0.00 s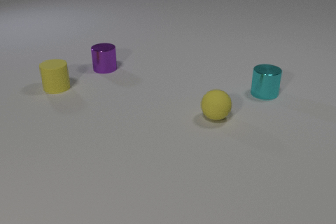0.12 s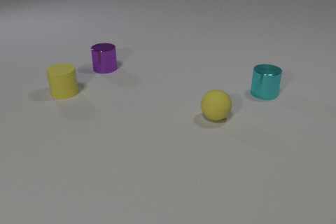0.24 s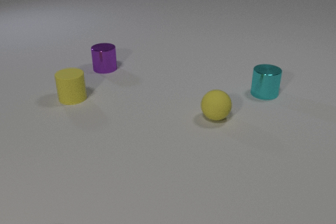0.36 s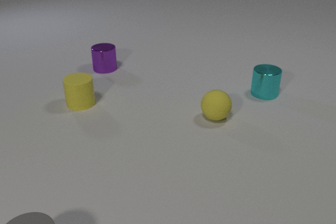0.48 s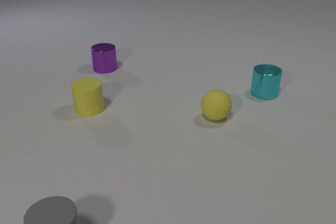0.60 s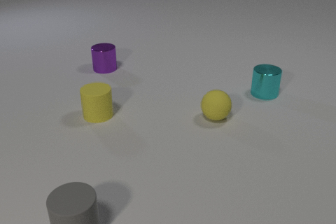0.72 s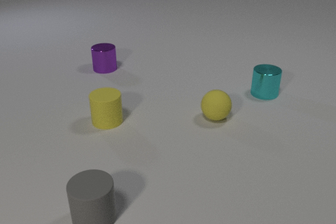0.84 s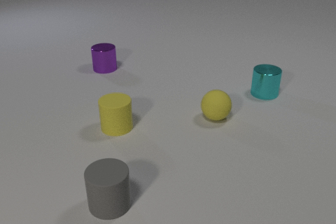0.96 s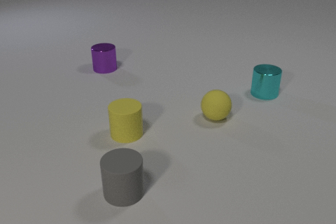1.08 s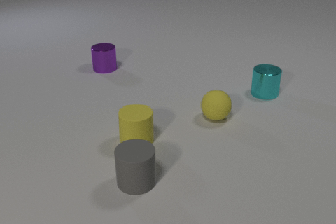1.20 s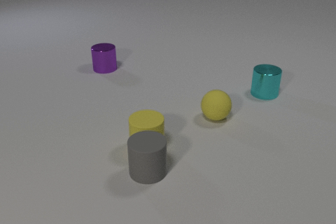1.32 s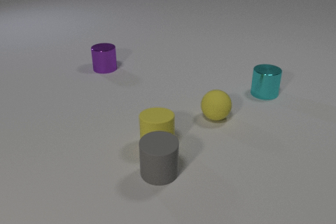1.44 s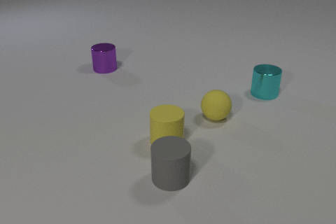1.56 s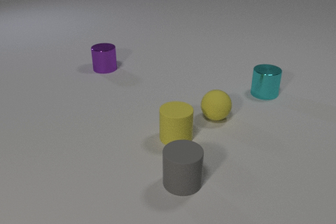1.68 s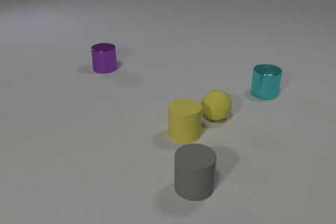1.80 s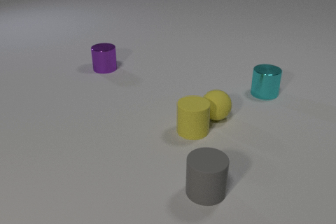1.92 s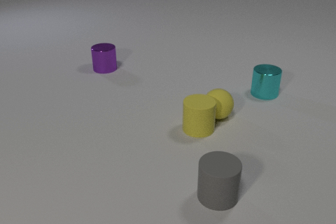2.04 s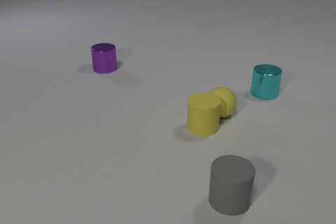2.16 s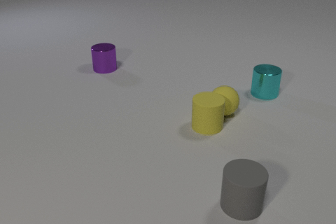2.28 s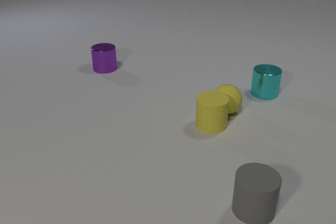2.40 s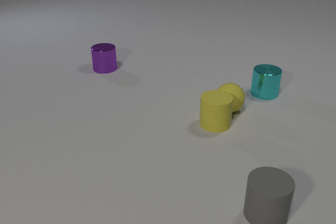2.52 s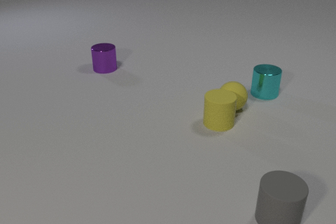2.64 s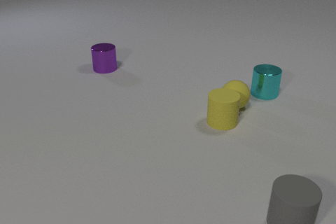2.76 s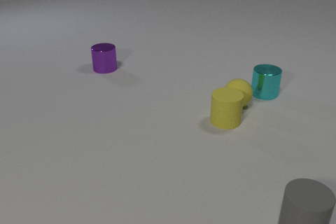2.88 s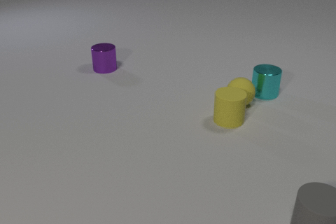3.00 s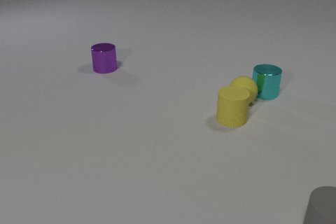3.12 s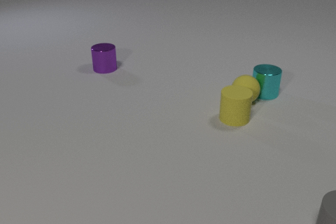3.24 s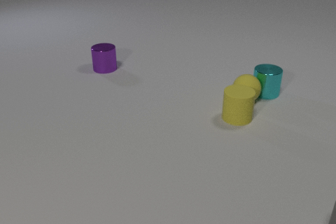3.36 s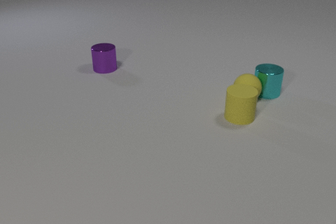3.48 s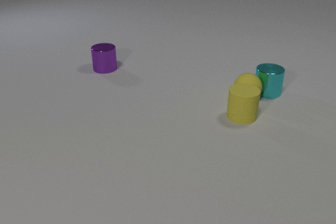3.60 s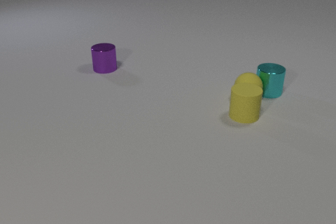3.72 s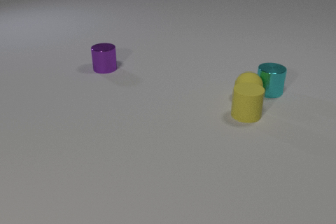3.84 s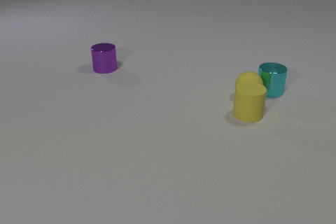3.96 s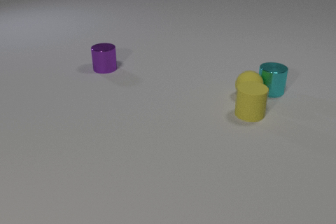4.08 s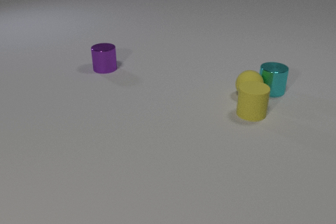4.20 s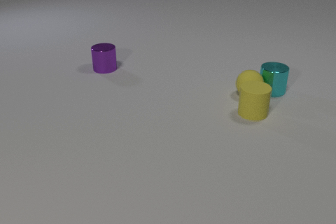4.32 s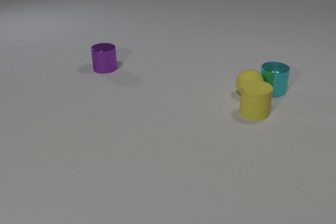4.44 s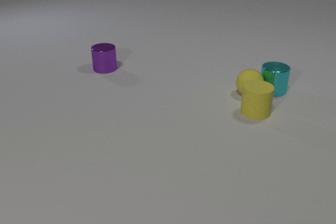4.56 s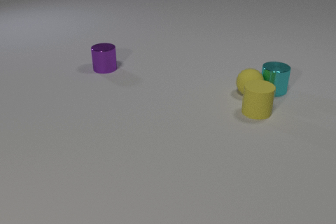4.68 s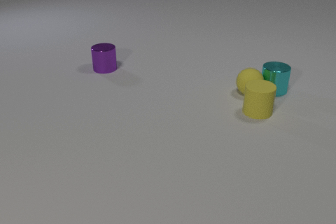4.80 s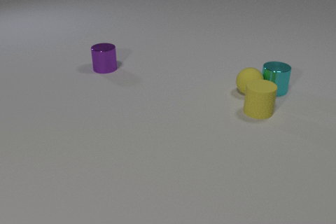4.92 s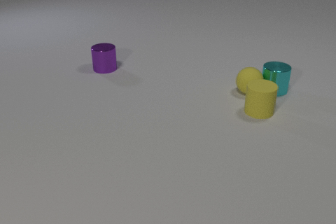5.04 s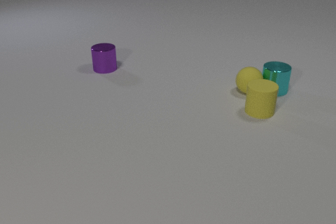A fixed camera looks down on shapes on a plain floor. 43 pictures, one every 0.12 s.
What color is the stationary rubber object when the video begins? yellow.
How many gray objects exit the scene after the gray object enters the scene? 1.
Are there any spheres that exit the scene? no.
0.00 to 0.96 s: The gray rubber cylinder comes in at the bottom edge, slides to the right and away from the camera. The yellow rubber cylinder slides toward the camera and to the right.
0.96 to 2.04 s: The gray rubber cylinder slides to the right. The yellow rubber cylinder slides to the right. The yellow rubber sphere rolls away from the camera. The gray rubber cylinder and the yellow rubber cylinder collide. The yellow rubber cylinder and the yellow rubber sphere collide.
2.04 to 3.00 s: The gray rubber cylinder slides to the right. The yellow rubber cylinder slides to the right and away from the camera. The yellow rubber sphere rolls away from the camera and to the right.
3.00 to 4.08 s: The gray rubber cylinder slides to the right, leaves at the right edge. The yellow rubber cylinder slides to the right and away from the camera. The yellow rubber sphere rolls away from the camera. The cyan metal cylinder slides away from the camera and to the right. The yellow rubber sphere and the cyan metal cylinder collide.
4.08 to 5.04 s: The yellow rubber cylinder slides to the right and away from the camera. The yellow rubber sphere rolls away from the camera.
